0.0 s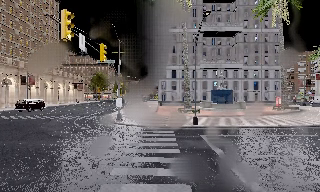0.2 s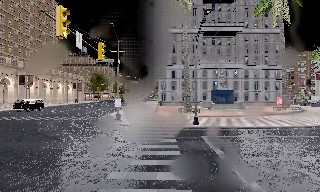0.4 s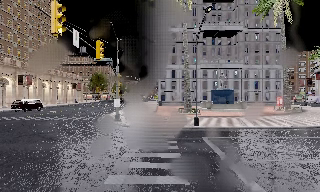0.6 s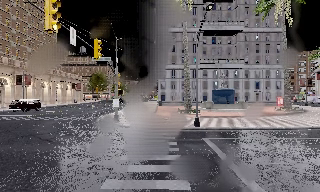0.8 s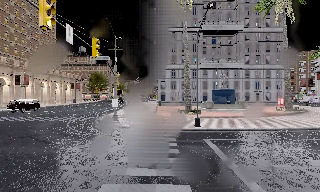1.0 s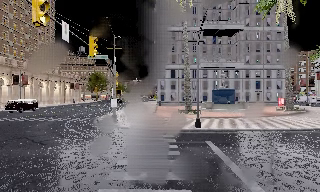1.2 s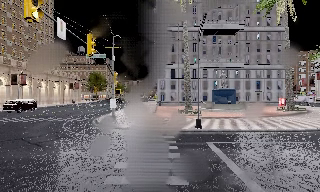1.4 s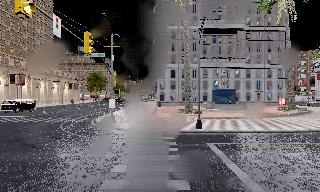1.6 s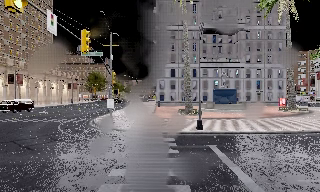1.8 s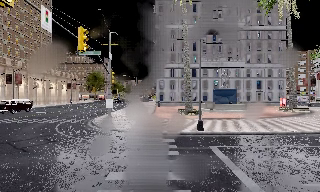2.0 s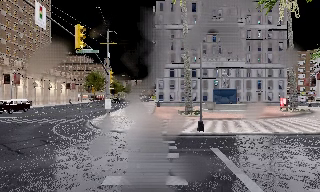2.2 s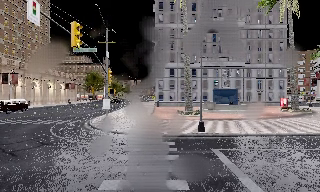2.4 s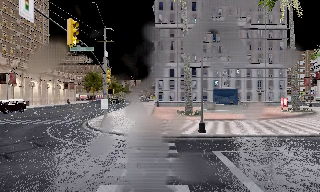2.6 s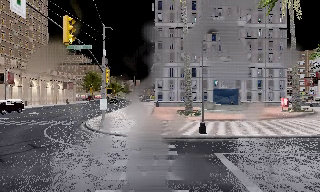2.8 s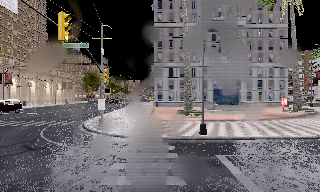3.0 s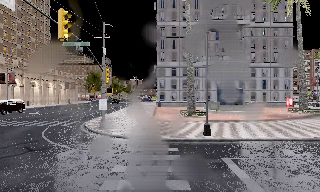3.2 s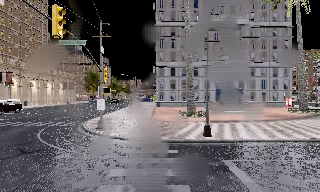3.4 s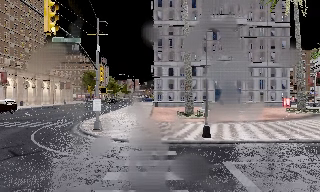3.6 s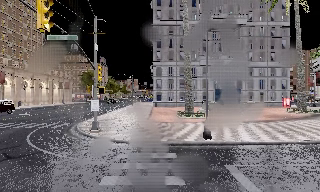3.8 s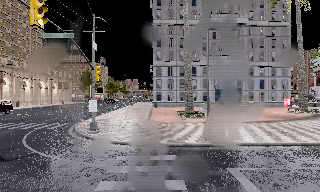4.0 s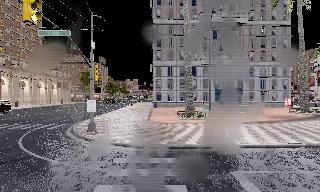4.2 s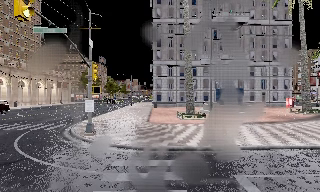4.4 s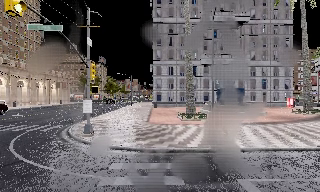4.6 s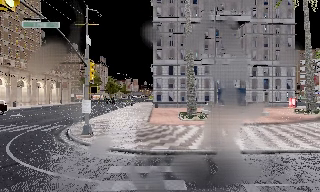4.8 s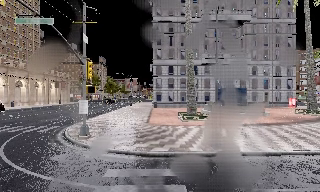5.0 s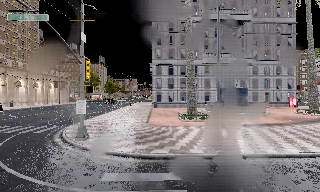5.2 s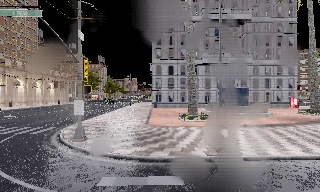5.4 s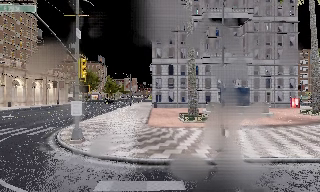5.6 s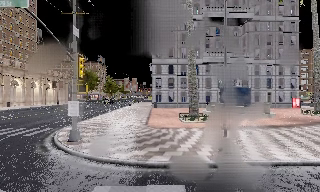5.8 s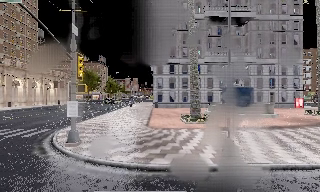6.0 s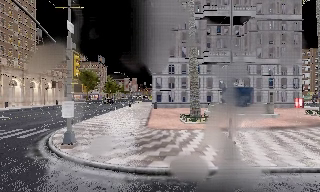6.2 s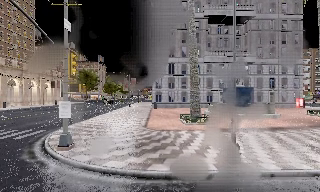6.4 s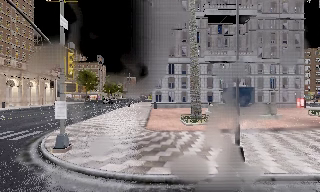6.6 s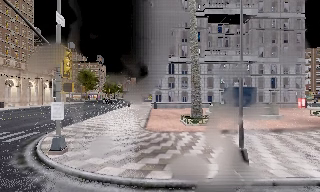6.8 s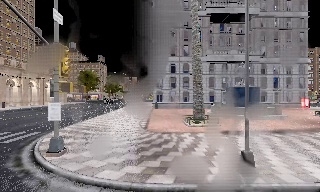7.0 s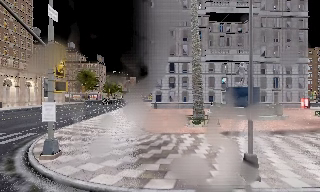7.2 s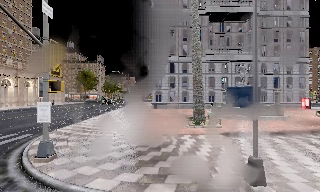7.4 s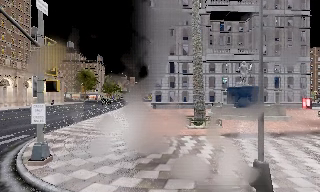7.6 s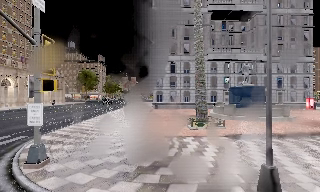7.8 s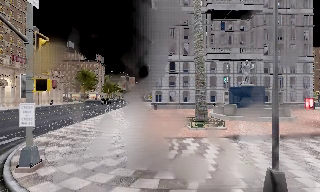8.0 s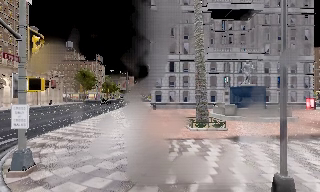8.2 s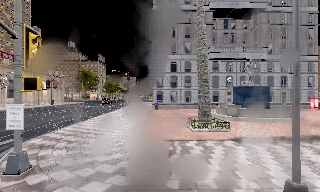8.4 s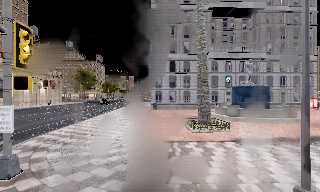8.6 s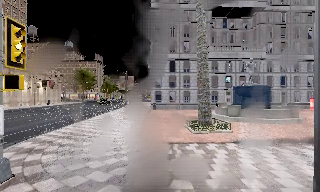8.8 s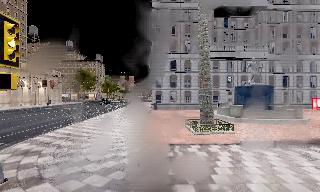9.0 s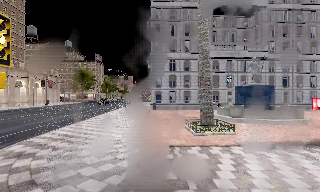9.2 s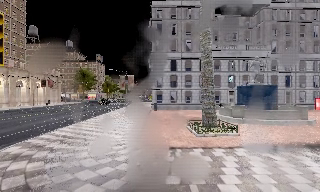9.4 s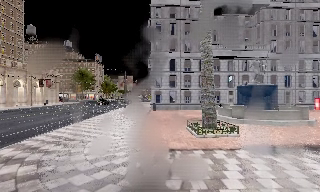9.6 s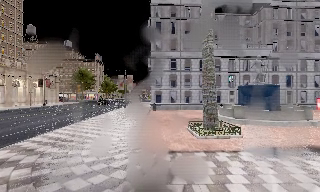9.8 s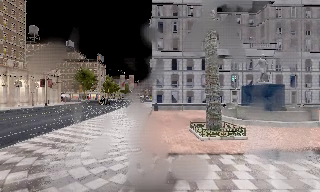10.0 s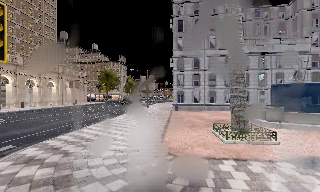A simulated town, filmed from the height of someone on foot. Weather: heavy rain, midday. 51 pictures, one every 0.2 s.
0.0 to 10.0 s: The camera travels forward, about 13 m, so what stands in front looms larger.
The film runs forward here.
